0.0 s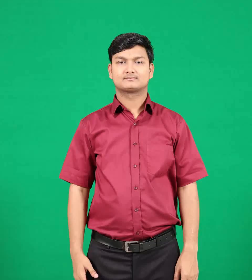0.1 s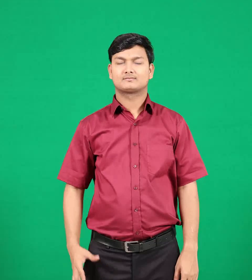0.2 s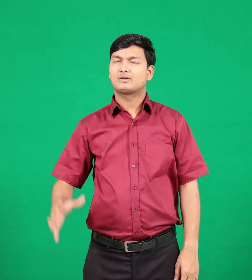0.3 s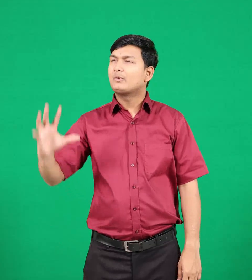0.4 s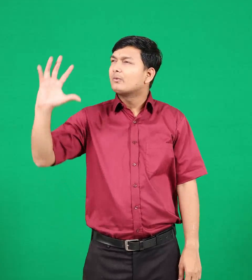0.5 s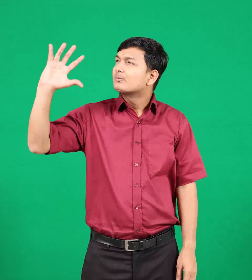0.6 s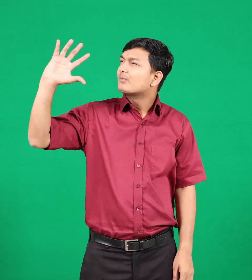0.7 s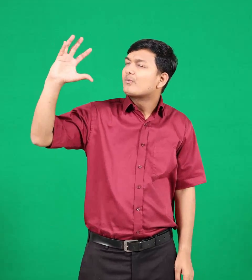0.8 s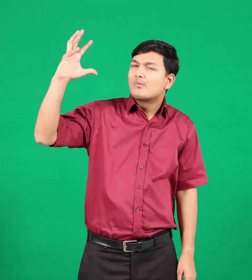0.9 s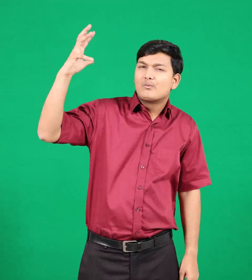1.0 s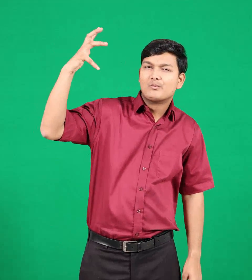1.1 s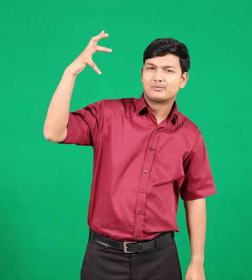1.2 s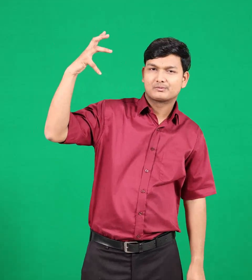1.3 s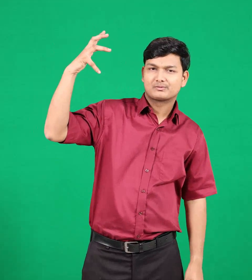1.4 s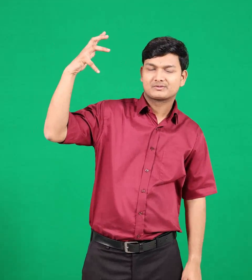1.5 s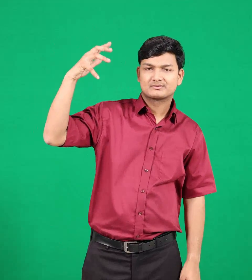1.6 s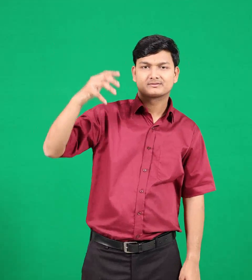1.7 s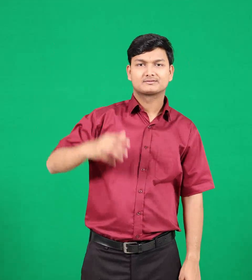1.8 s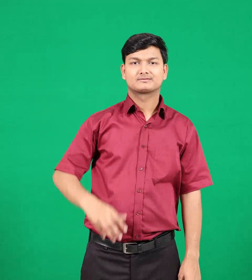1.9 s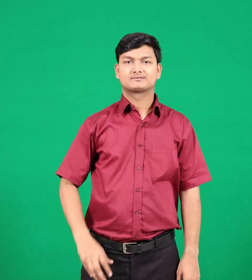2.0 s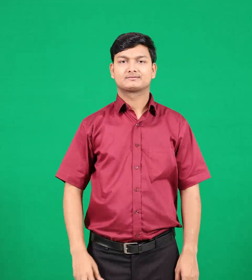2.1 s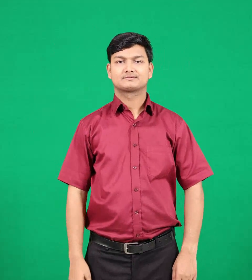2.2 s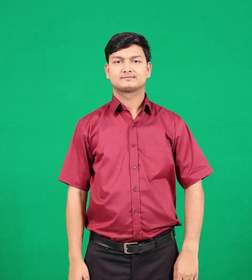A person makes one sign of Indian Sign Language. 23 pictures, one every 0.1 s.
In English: sun
